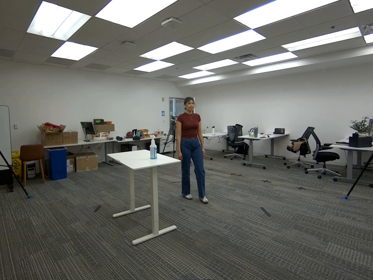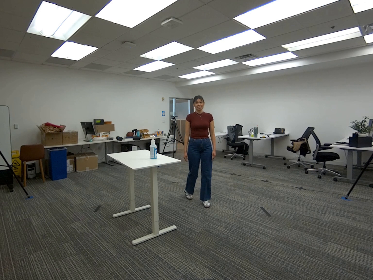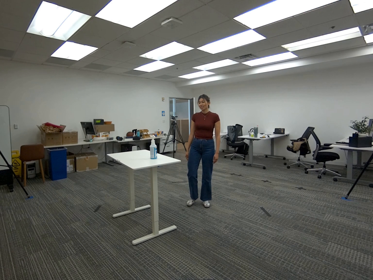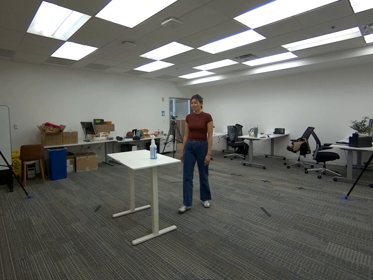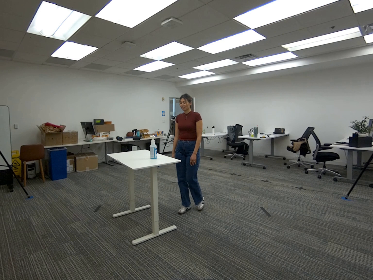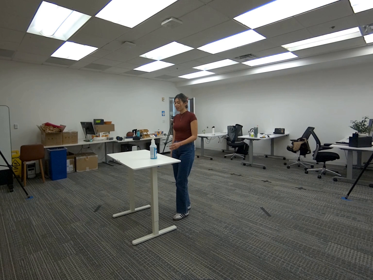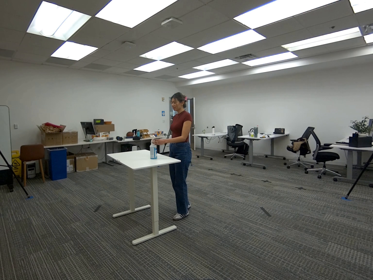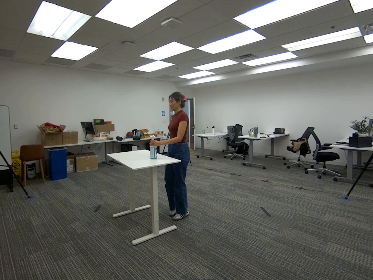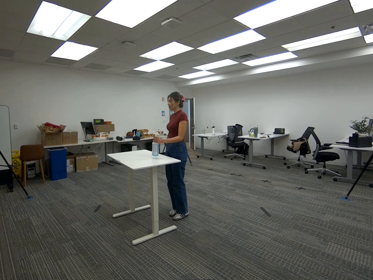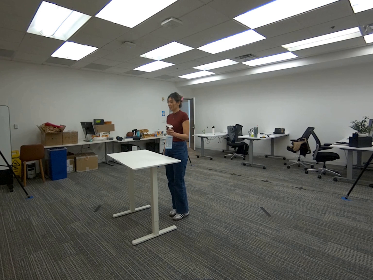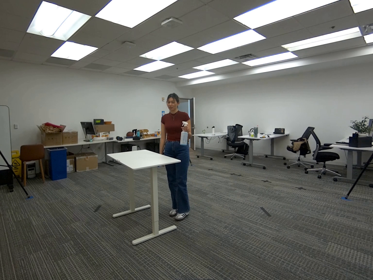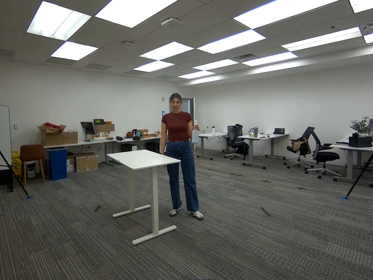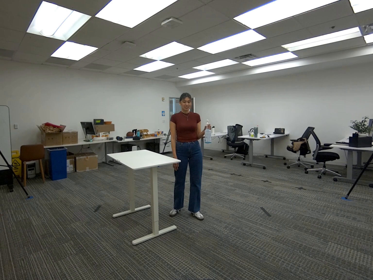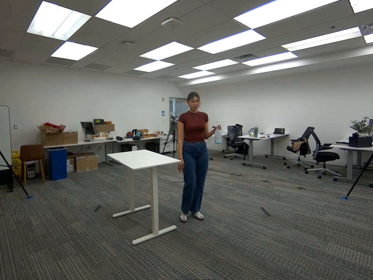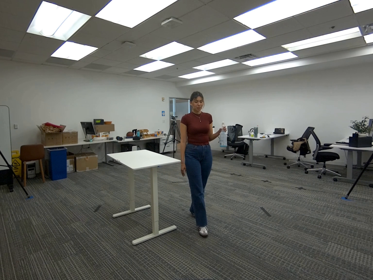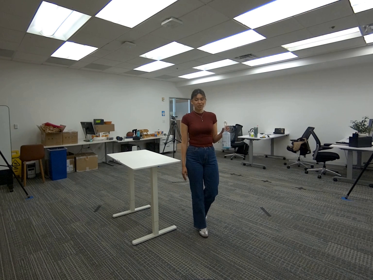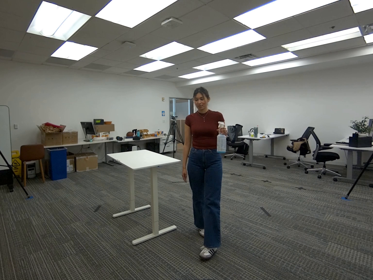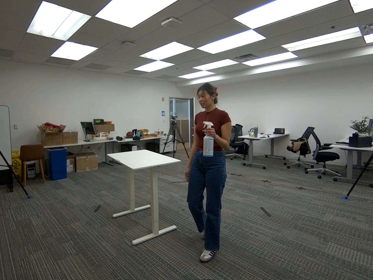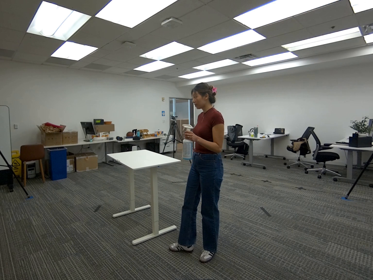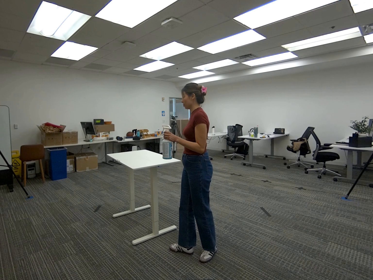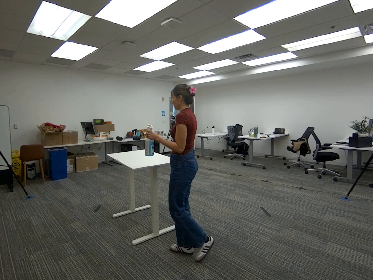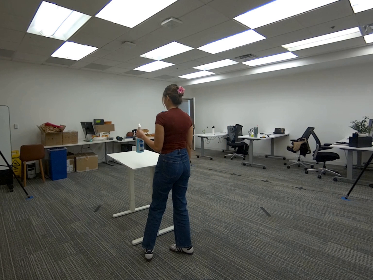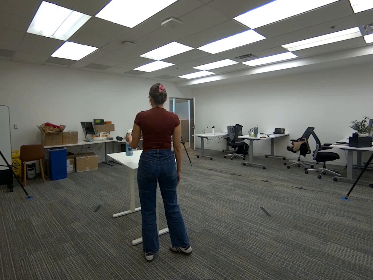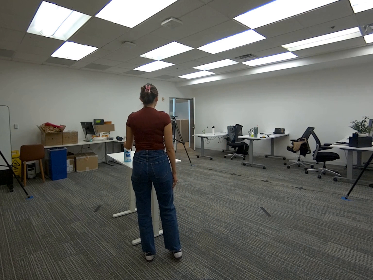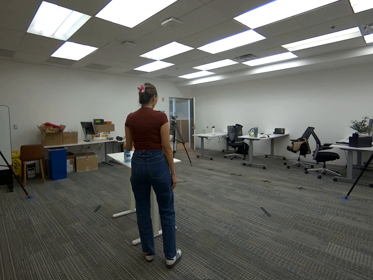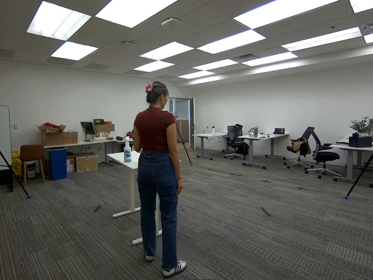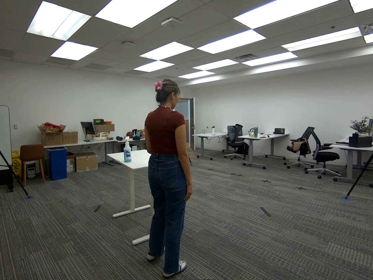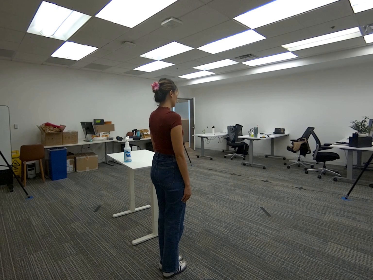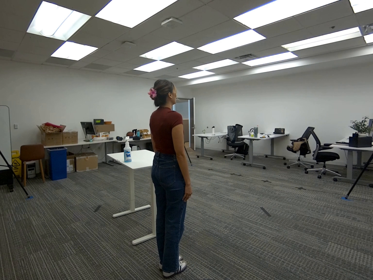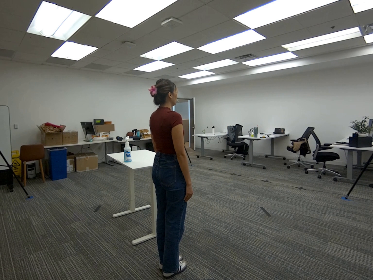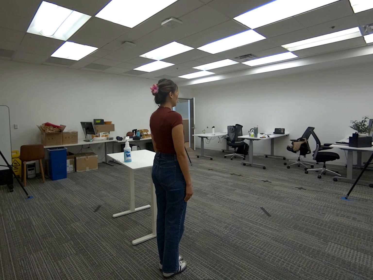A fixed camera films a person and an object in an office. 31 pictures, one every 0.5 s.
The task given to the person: Walk to the spray bottle on the white desk, pick up the spray bottle with your left hand and place it back on the white desk.
